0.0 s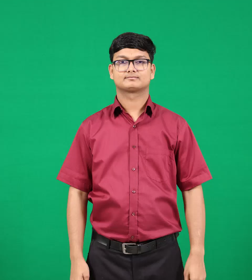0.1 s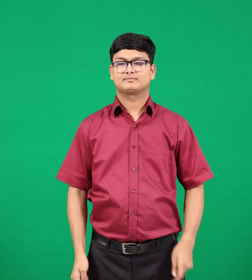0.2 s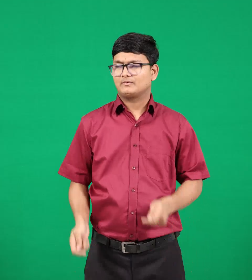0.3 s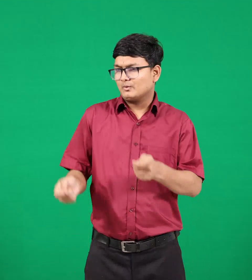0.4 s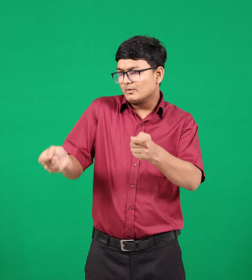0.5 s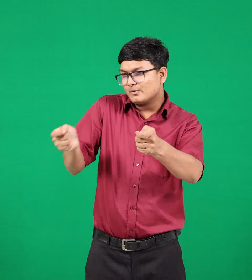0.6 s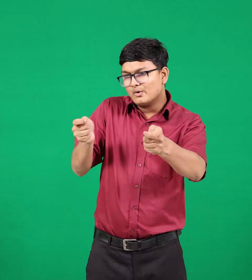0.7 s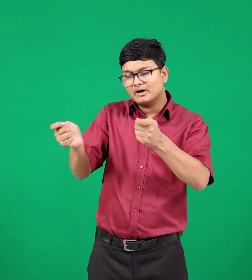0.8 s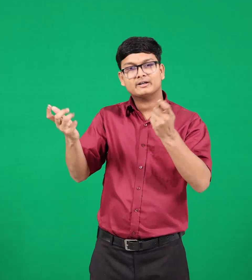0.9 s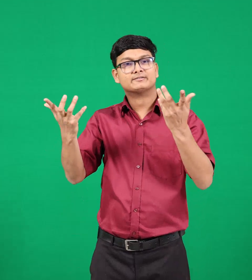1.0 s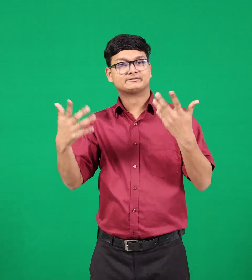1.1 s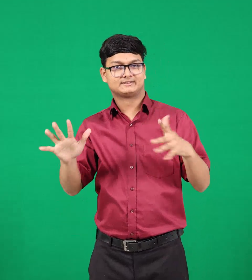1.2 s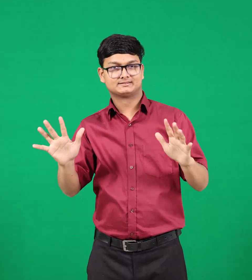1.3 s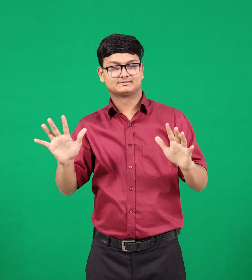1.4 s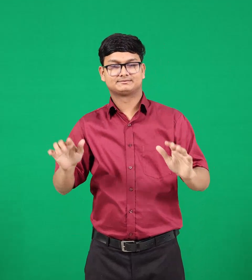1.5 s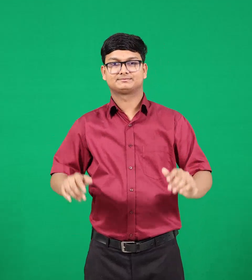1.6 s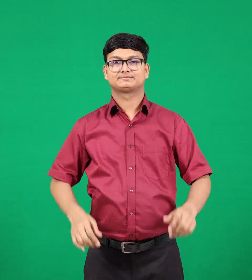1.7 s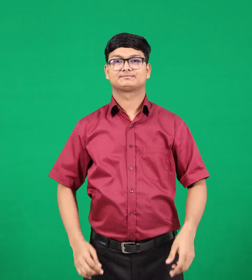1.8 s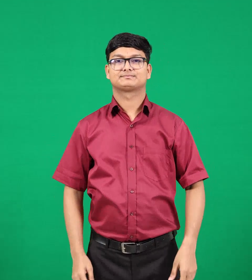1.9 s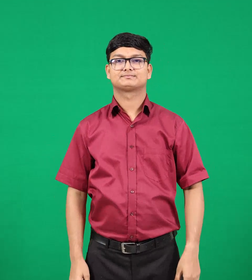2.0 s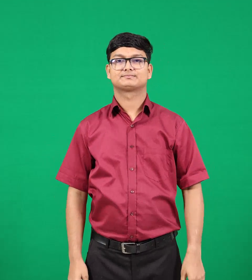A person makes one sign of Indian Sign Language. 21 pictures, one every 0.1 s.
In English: controlled
